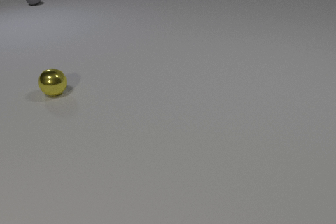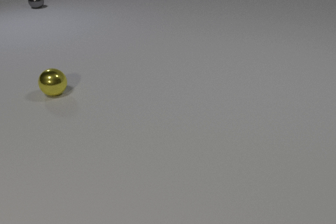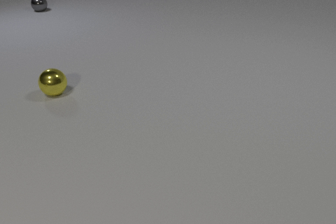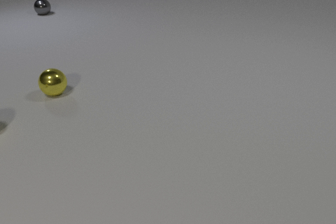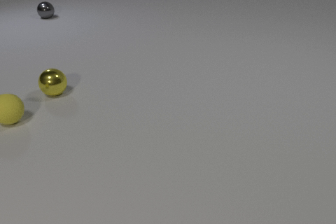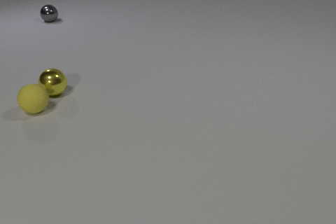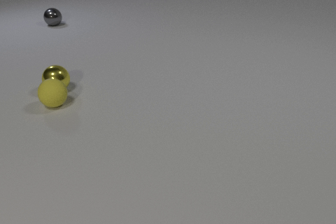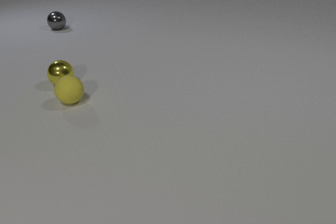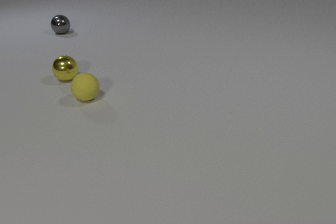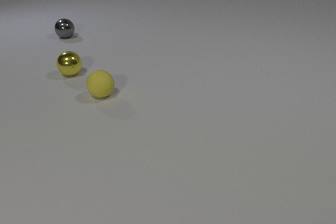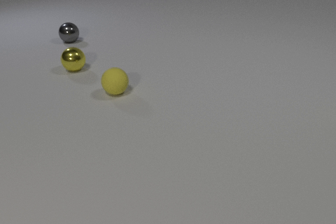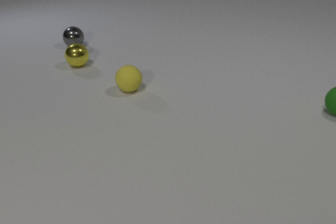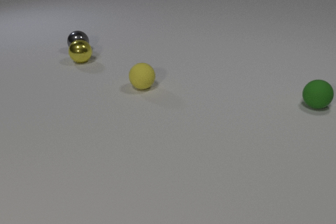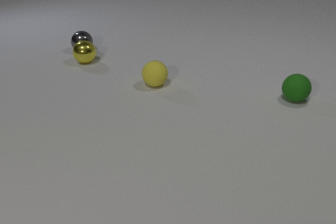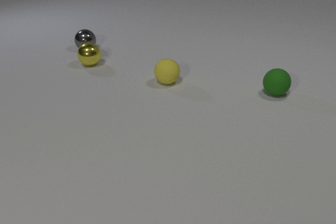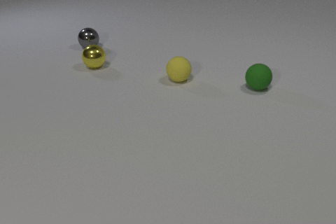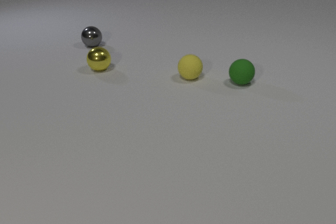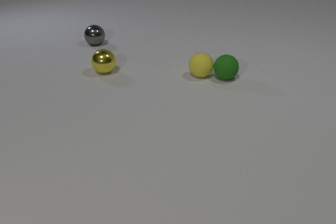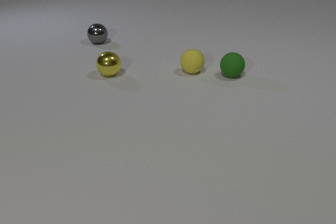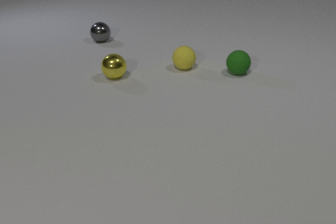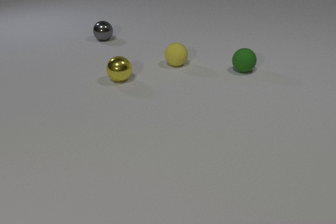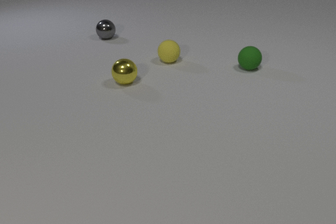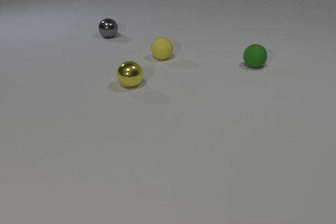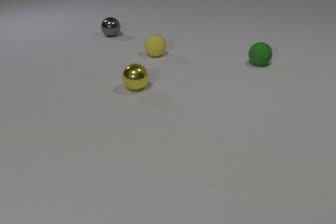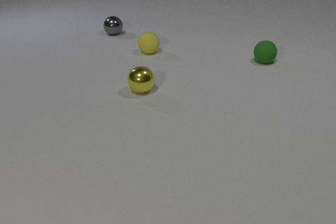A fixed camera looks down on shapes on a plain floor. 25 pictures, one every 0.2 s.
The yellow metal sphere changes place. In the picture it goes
to the right.
0.0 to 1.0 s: The yellow rubber sphere comes in at the left edge, rolls to the right and away from the camera. The gray metal sphere rolls toward the camera.
1.0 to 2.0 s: The yellow rubber sphere rolls to the right. The yellow metal sphere rolls away from the camera. The gray metal sphere rolls toward the camera. The yellow rubber sphere and the yellow metal sphere collide.
2.0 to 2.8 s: The yellow rubber sphere rolls to the right. The yellow metal sphere rolls to the right and away from the camera. The gray metal sphere rolls toward the camera and to the right. The green rubber sphere comes in at the right edge, rolls to the left. The yellow metal sphere and the gray metal sphere collide.
2.8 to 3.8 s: The yellow rubber sphere rolls away from the camera and to the right. The yellow metal sphere rolls toward the camera and to the right. The gray metal sphere rolls away from the camera and to the right. The green rubber sphere rolls away from the camera and to the left. The yellow rubber sphere and the green rubber sphere collide.
3.8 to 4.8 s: The yellow rubber sphere rolls away from the camera and to the left. The yellow metal sphere rolls toward the camera and to the right. The gray metal sphere rolls away from the camera and to the right. The green rubber sphere rolls away from the camera and to the right.
How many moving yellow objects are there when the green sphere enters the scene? 2.
Are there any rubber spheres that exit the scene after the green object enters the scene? no.
What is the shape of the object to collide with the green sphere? sphere.
